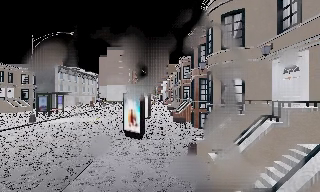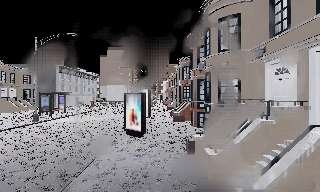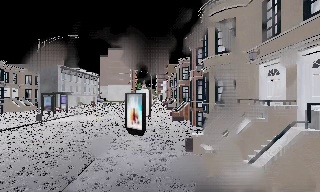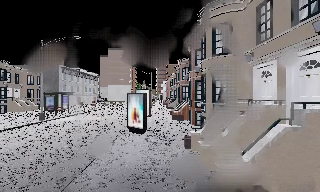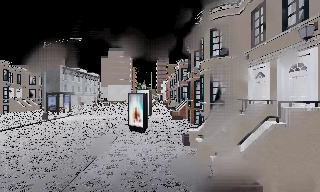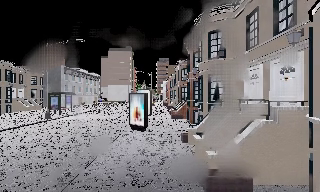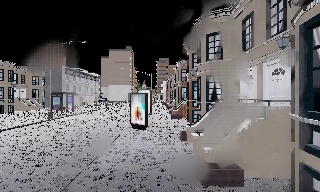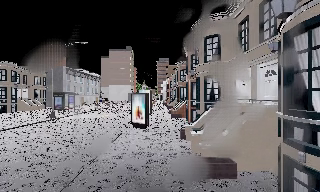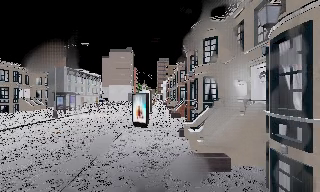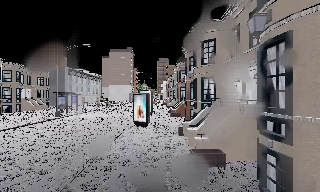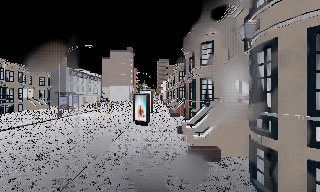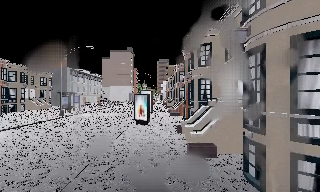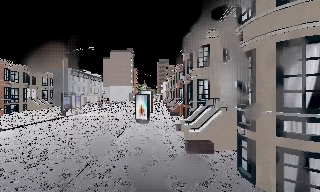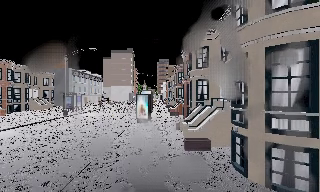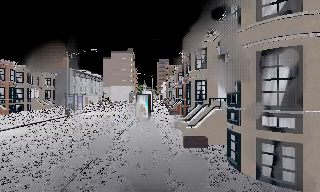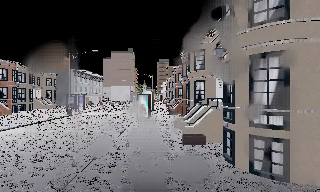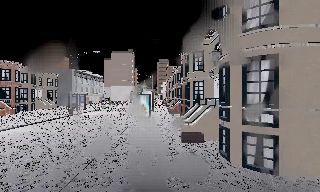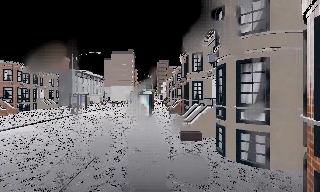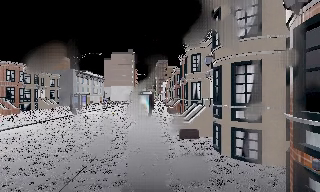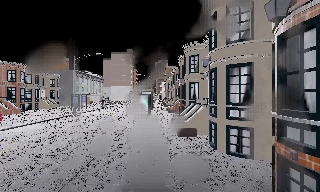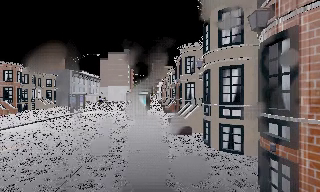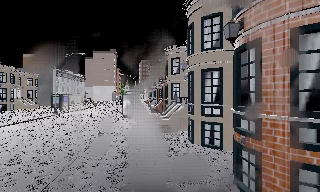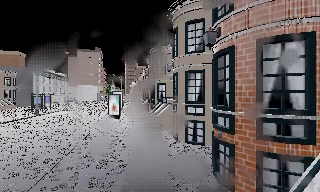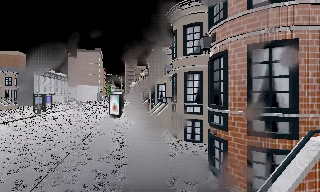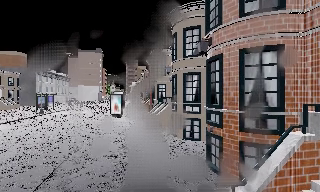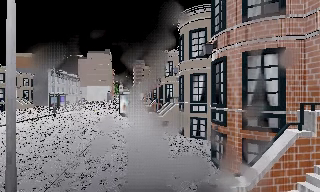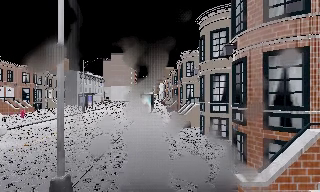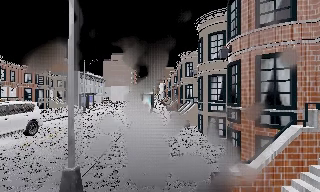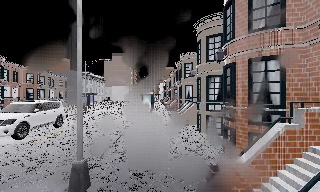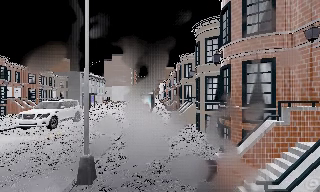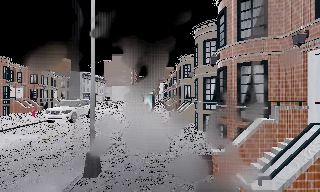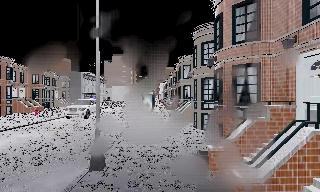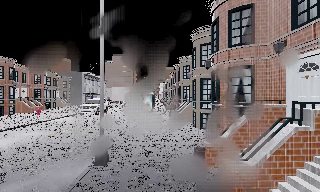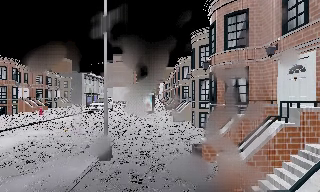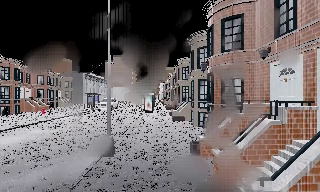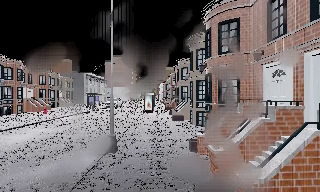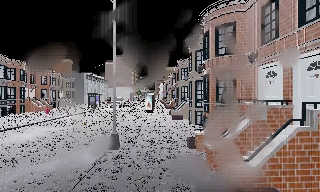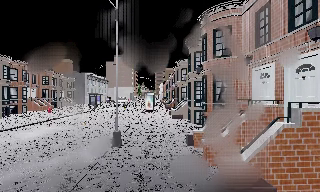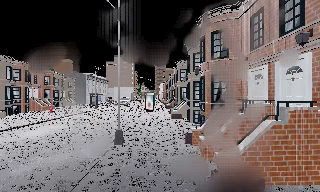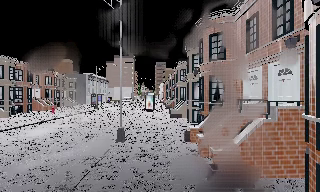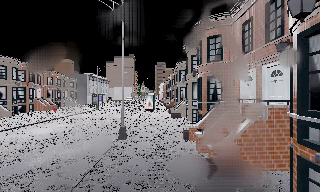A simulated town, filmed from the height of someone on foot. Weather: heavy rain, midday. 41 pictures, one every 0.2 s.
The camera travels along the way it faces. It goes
backward.
0.0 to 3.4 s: The camera travels backward, about 6 m, so what stands in front gets smaller.
3.4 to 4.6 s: The camera swings to its right by about 10 degrees, and the scene slides to the left. It travels backward, about 2 m, so what stands in front gets smaller.
4.6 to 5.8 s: The camera swings to its left by about 10 degrees, and the scene slides to the right. It travels backward, about 2 m, so what stands in front gets smaller.
5.8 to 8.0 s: The camera travels backward, about 4 m, so what stands in front gets smaller.
The film runs backward here.
